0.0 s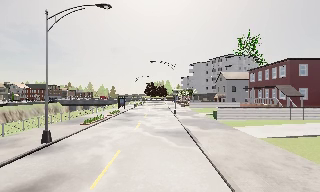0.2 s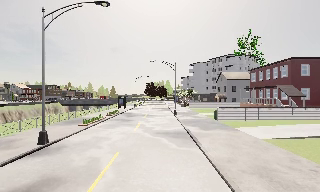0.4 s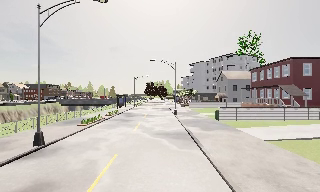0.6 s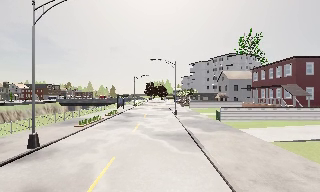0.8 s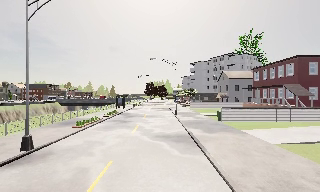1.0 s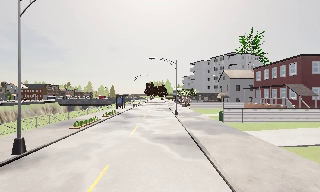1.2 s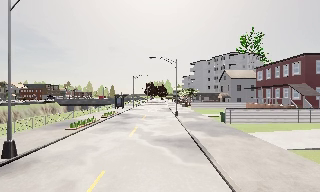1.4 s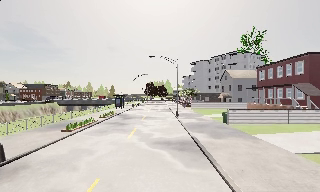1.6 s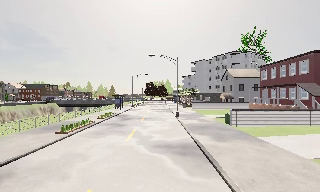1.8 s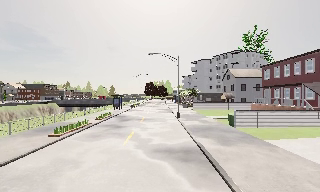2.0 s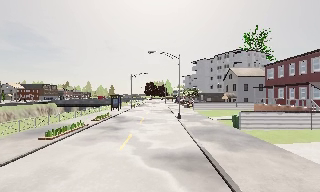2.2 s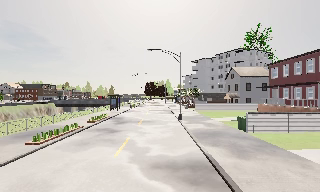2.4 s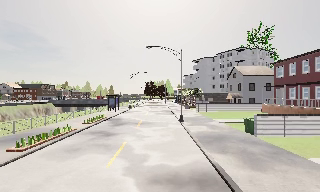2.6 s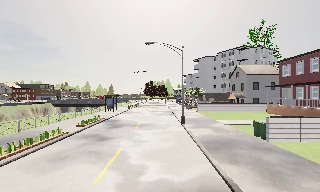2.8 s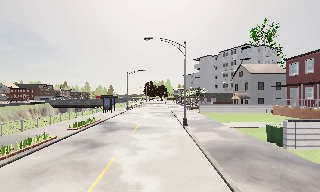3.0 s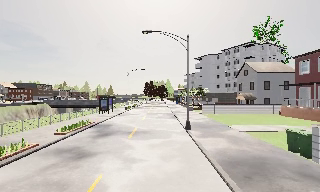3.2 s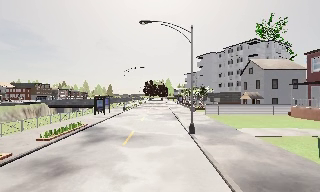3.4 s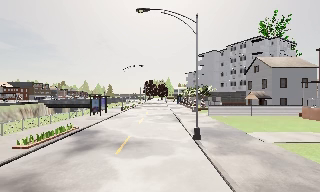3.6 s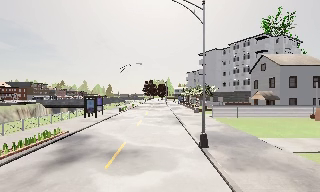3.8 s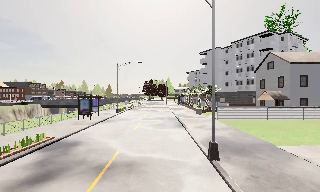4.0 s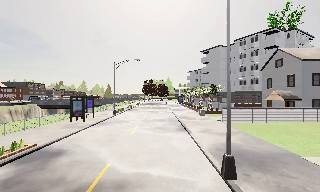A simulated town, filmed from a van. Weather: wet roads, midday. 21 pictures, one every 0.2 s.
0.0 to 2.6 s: The camera travels forward, about 8 m, so what stands in front looms larger. It gains speed.
2.6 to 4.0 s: The camera travels forward, about 10 m, so what stands in front looms larger.
The film runs forward here.
